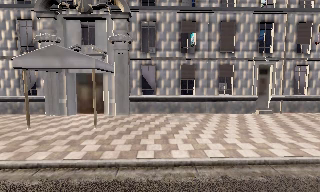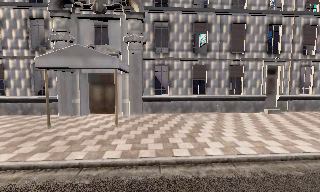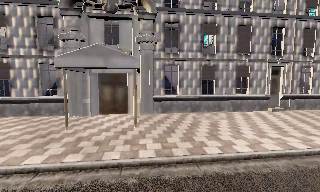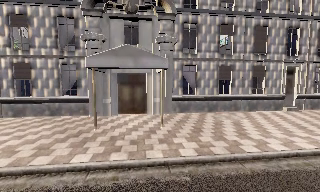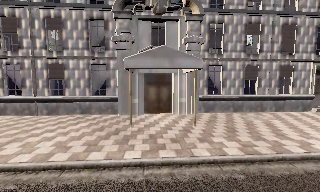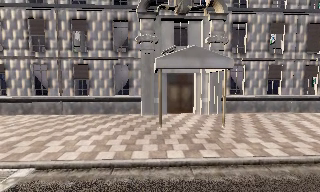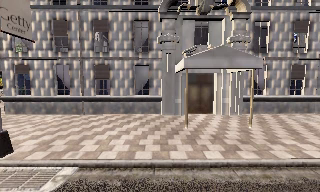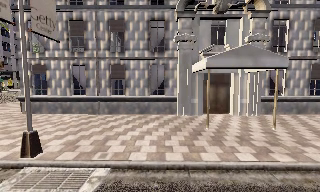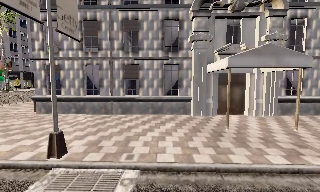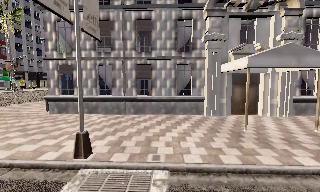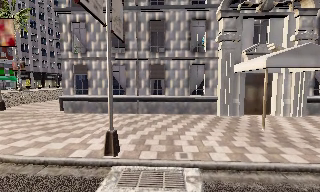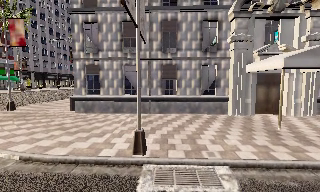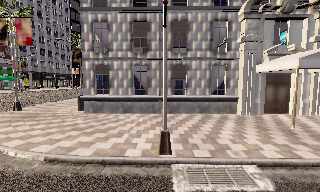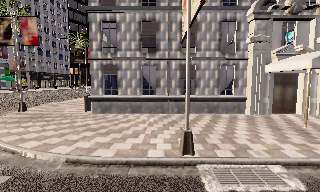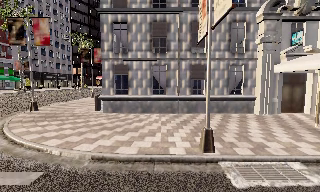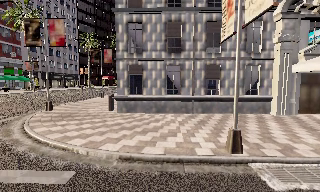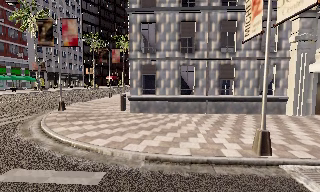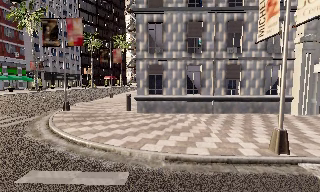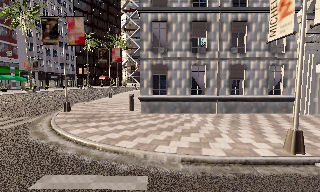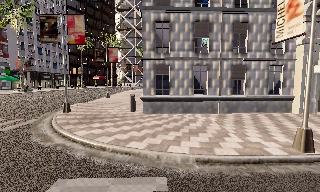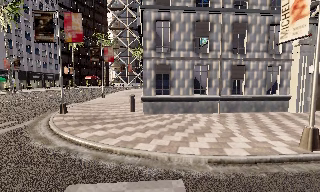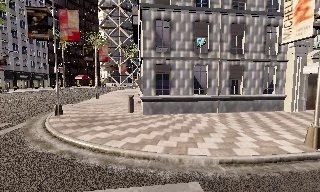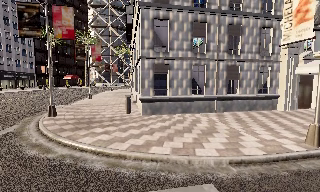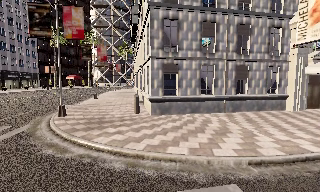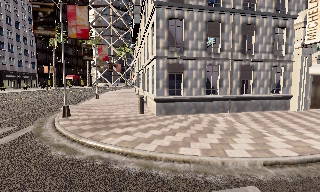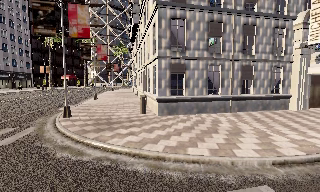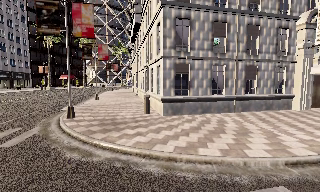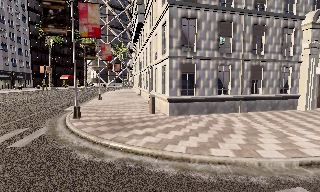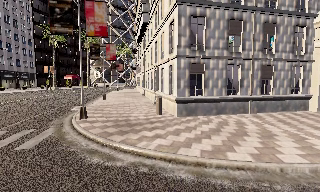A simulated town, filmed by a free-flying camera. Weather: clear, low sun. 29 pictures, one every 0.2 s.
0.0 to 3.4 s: The camera travels to its left, about 15 m, so close, fixed things drift to the right. It loses speed.
3.4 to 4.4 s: The camera pans to its right, which is clockwise from overhead, by about 15 degrees. It travels to its left, about 3 m.
4.4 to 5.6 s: The camera travels to its left, about 2.5 m, so close, fixed things drift to the right.
The film runs forward here.
